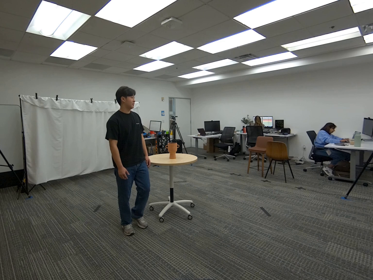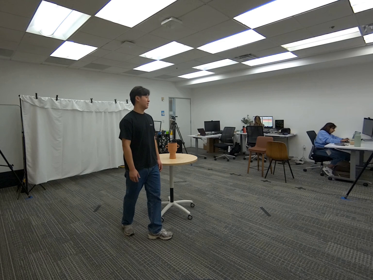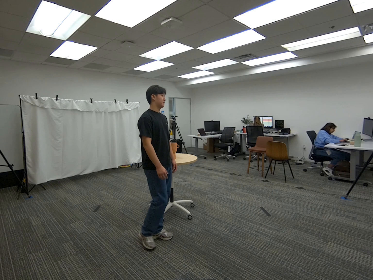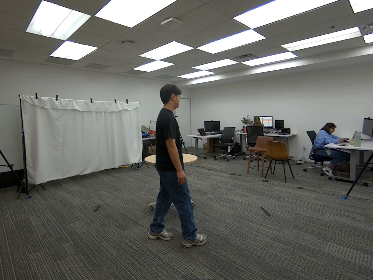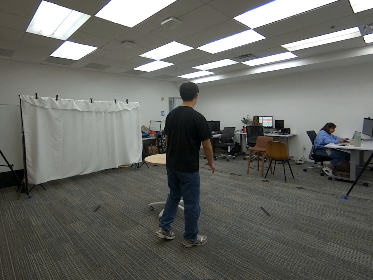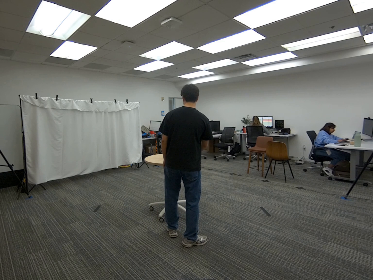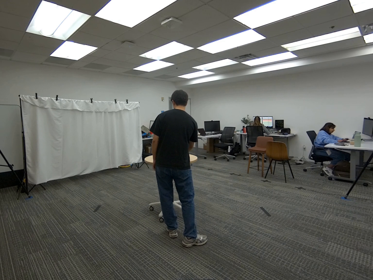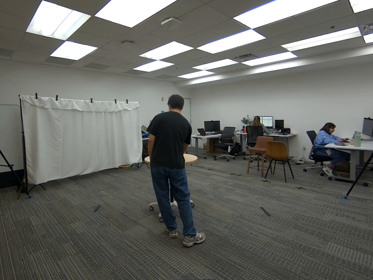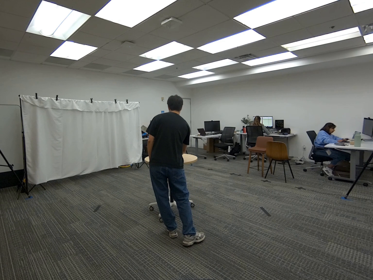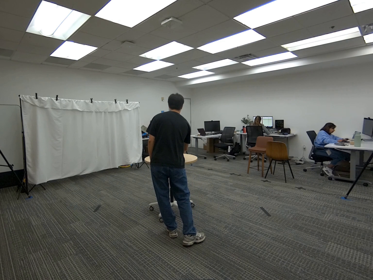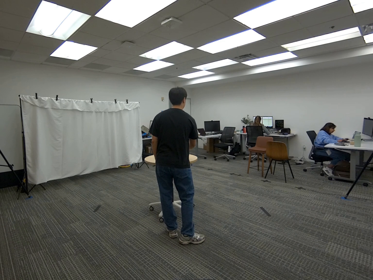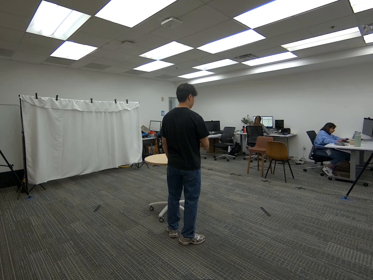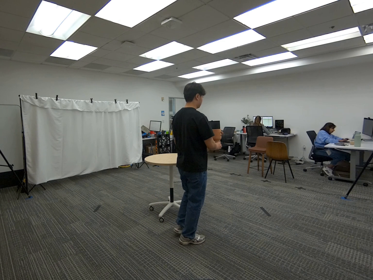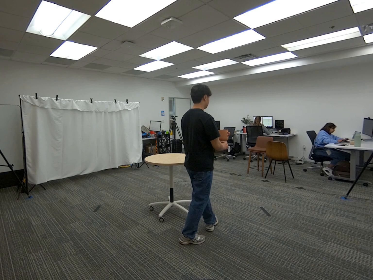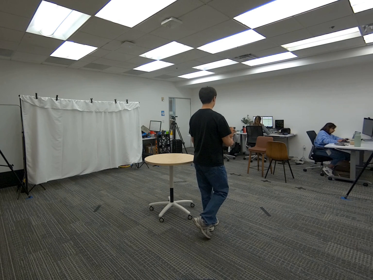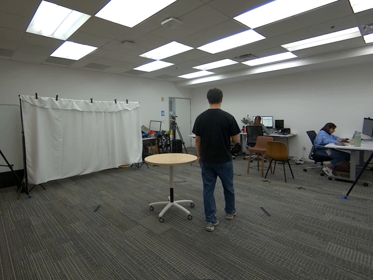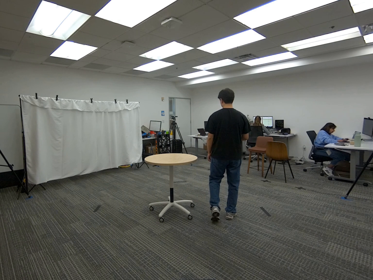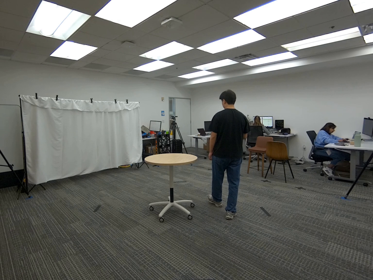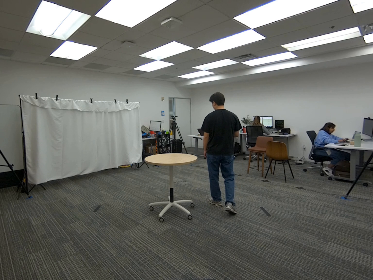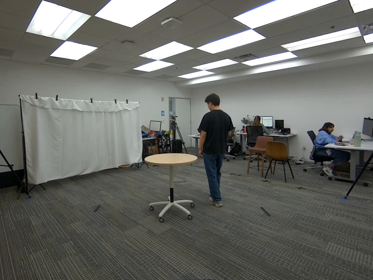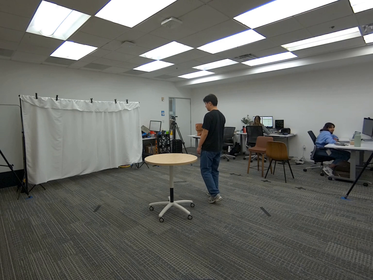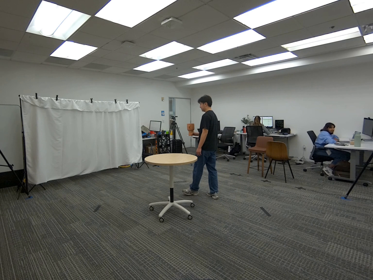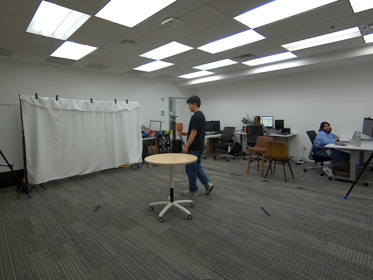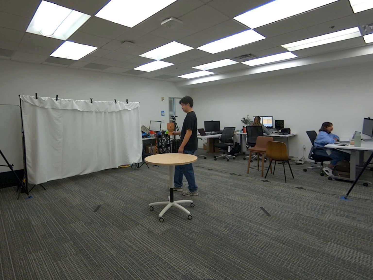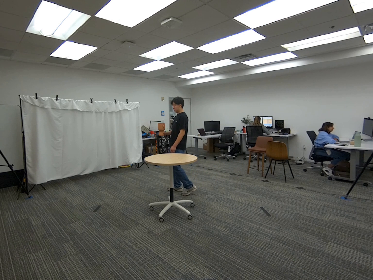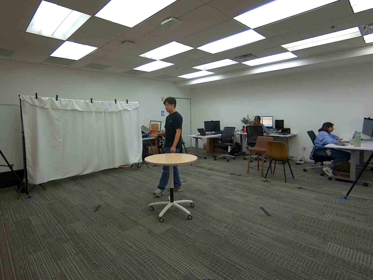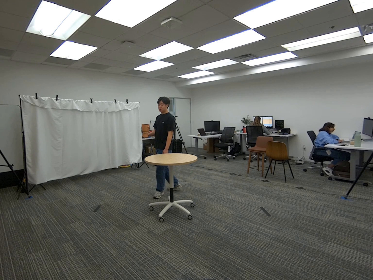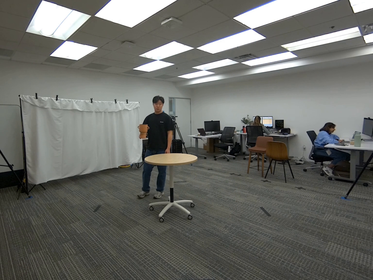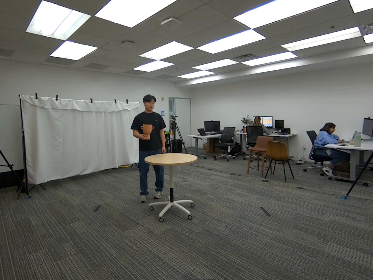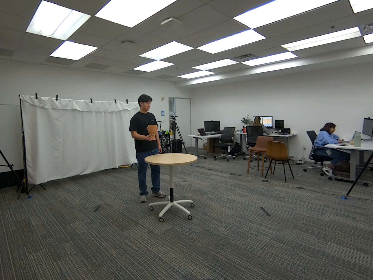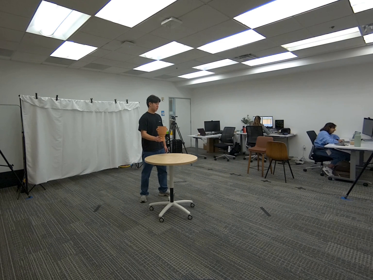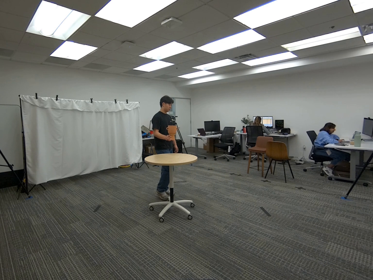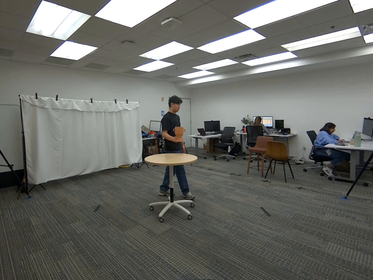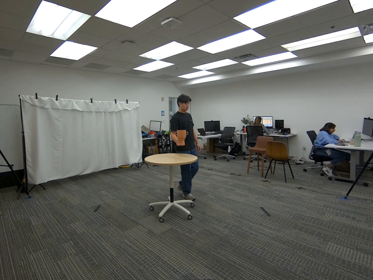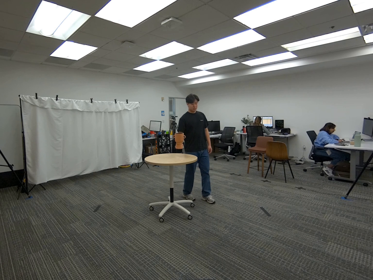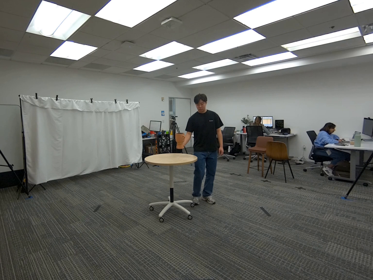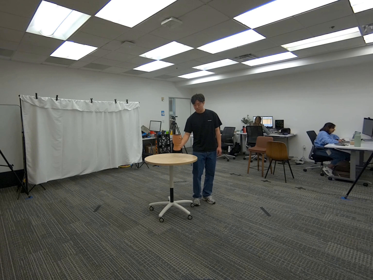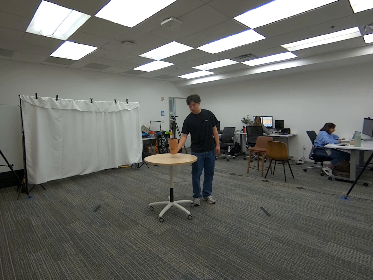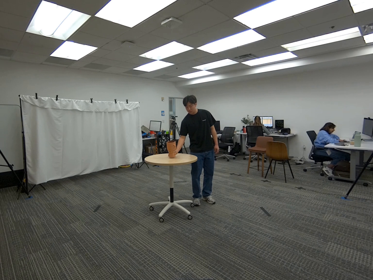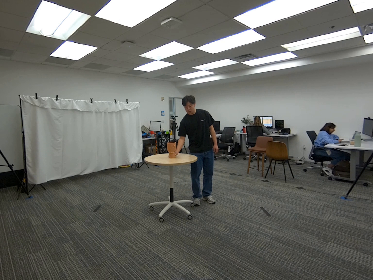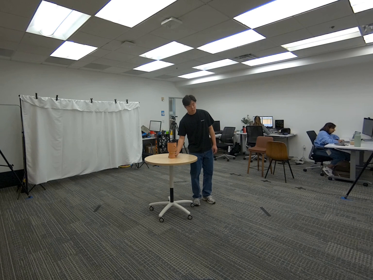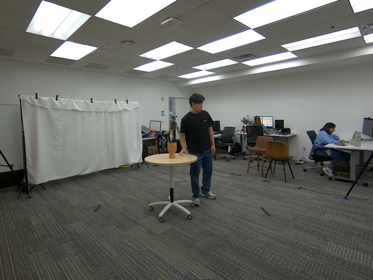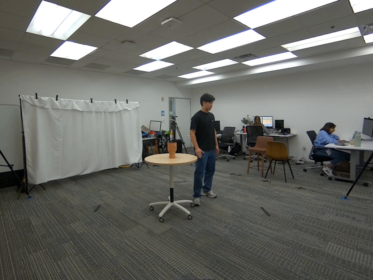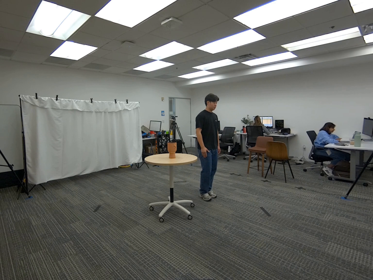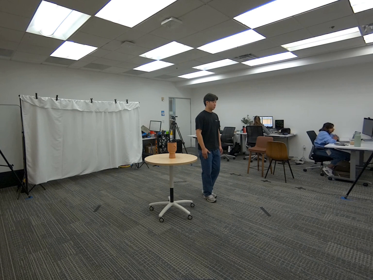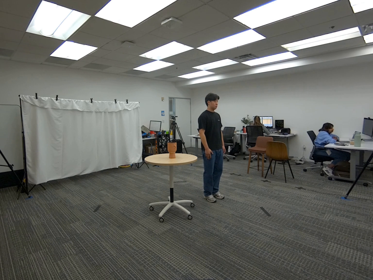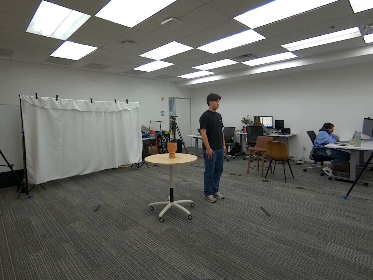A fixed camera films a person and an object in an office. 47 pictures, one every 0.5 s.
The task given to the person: Walk over to the ceramic vase on the round table and pick up the ceramic vase from the base using your right hand and walk within the bounding area. Place the ceramic vase on the round table when complete.
